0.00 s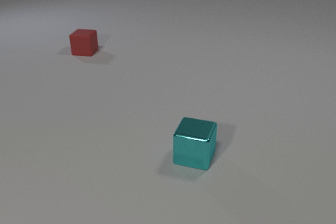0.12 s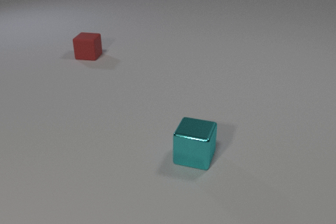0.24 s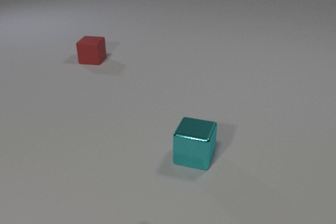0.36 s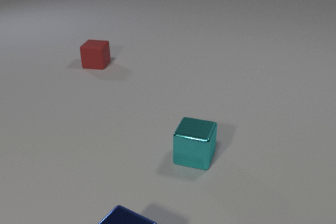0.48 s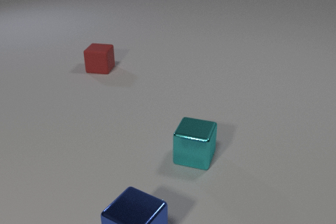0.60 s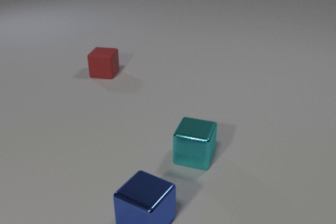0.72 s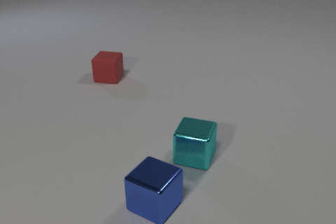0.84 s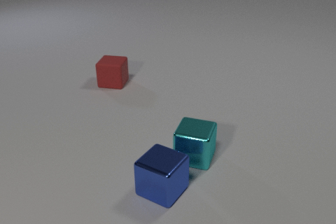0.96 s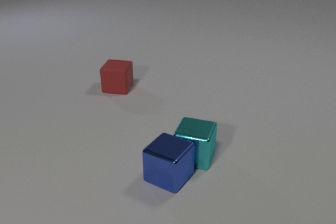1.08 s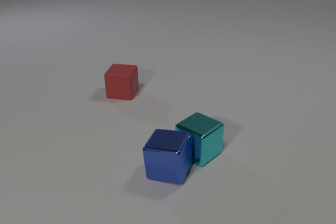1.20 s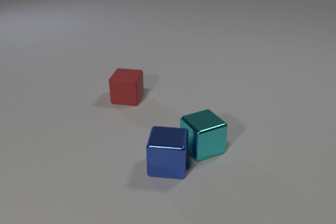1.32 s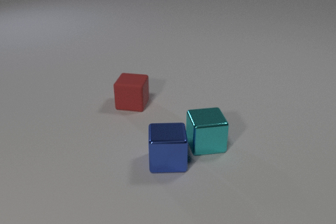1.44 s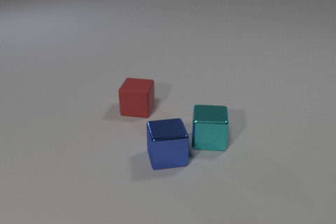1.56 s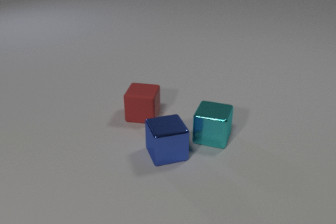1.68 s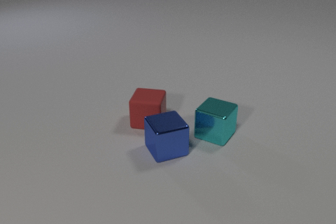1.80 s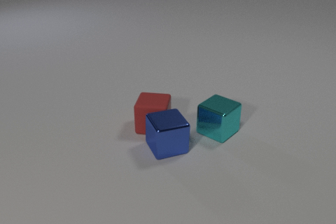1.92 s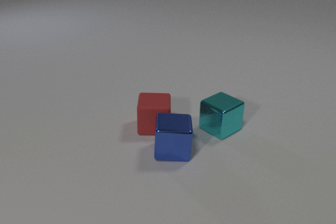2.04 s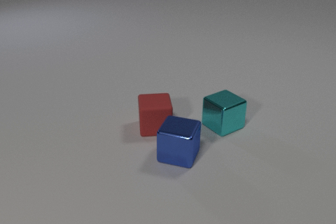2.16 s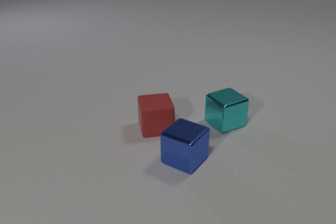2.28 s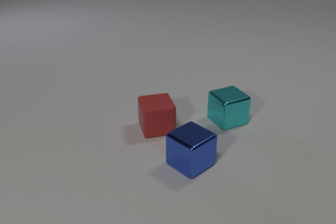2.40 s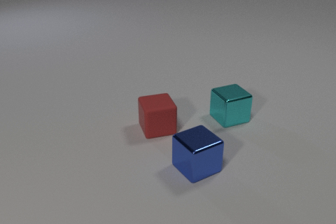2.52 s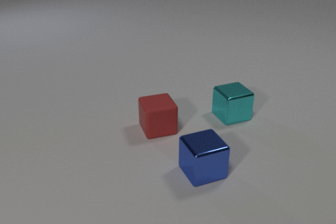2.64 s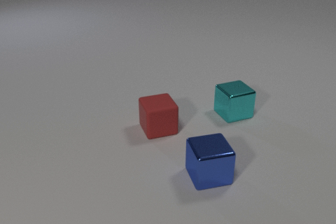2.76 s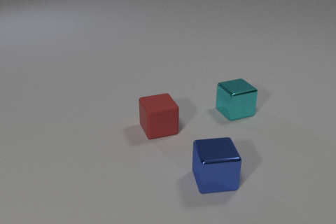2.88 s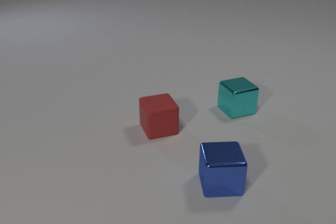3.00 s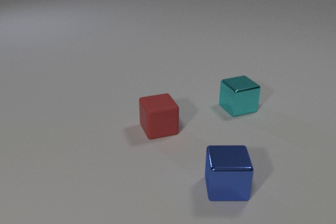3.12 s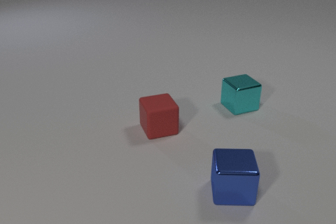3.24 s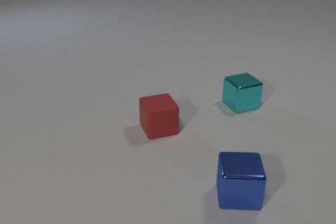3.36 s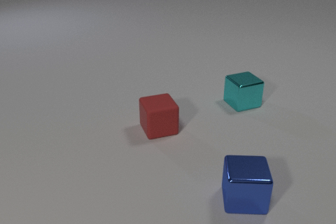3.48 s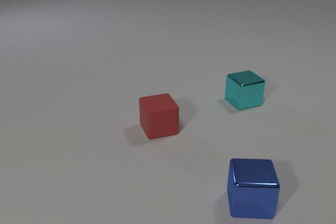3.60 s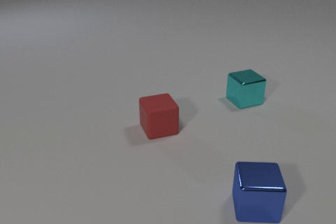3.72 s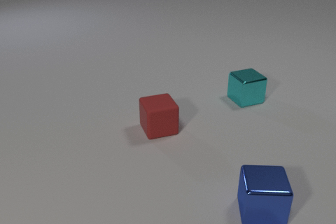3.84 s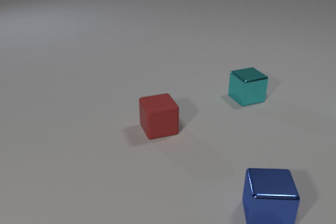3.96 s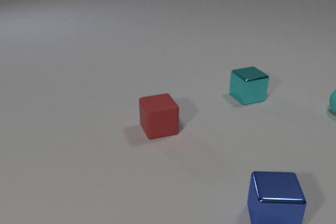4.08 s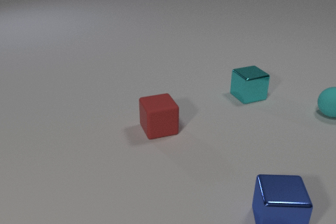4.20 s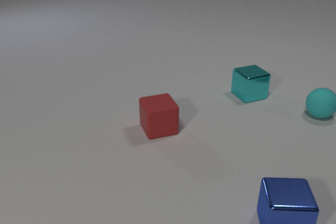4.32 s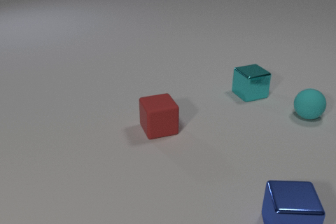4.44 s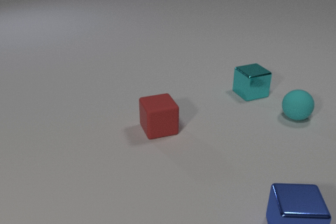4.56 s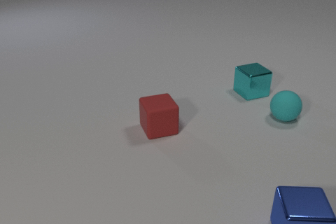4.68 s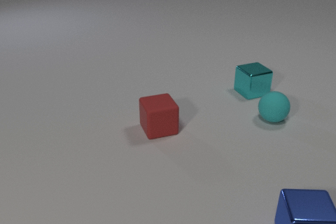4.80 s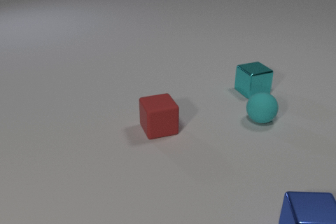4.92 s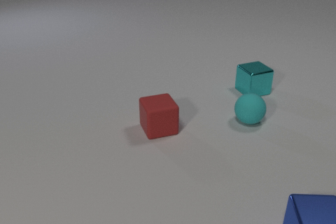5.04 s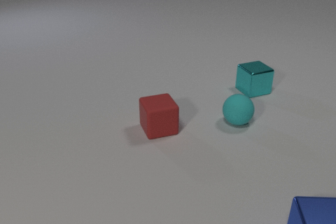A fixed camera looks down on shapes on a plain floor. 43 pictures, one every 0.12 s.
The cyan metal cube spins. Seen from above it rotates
clockwise.
The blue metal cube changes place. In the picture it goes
to the right.
0.00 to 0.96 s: The blue metal cube comes in at the bottom edge, slides away from the camera. The red rubber cube slides toward the camera. The blue metal cube and the cyan metal cube collide.
0.96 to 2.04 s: The blue metal cube slides away from the camera. The cyan metal cube slides away from the camera and to the right, spins clockwise seen from above by about 120 degrees, its near face sliding to the left. The red rubber cube slides toward the camera and to the right. The blue metal cube and the red rubber cube collide.
2.04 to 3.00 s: The blue metal cube slides to the right and toward the camera, spins clockwise seen from above by about 75 degrees, its near face sliding to the left. The cyan metal cube slides away from the camera.
3.00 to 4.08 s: The blue metal cube slides to the right and toward the camera. The cyan metal cube slides away from the camera. The cyan rubber sphere comes in at the right edge, rolls to the left and toward the camera.
4.08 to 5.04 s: The blue metal cube slides to the right and toward the camera. The cyan metal cube slides away from the camera. The cyan rubber sphere rolls to the left and toward the camera.
What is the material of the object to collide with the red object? metal.
What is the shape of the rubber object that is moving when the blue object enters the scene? cube.
What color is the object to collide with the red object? blue.
